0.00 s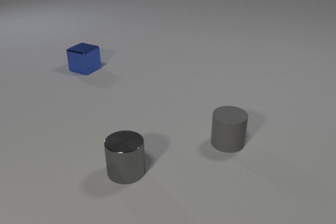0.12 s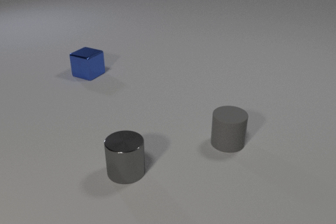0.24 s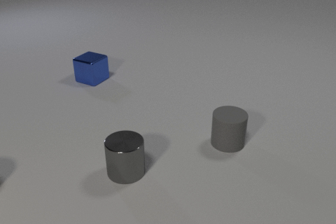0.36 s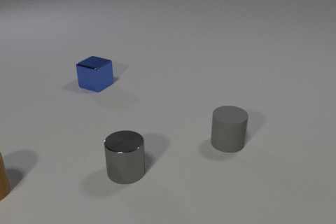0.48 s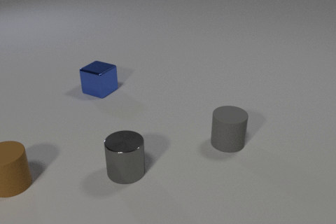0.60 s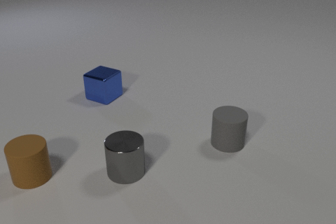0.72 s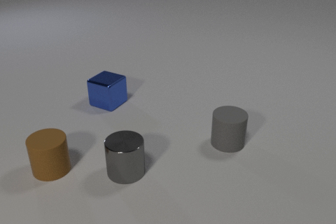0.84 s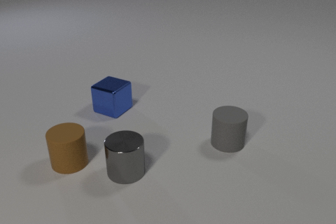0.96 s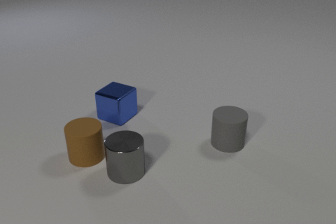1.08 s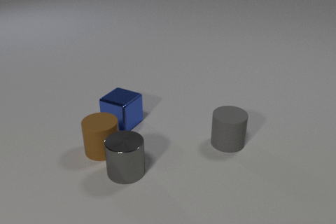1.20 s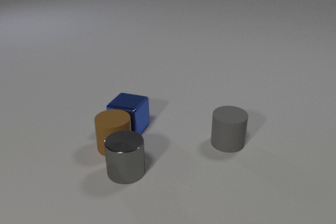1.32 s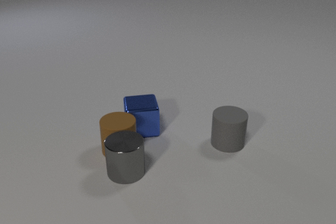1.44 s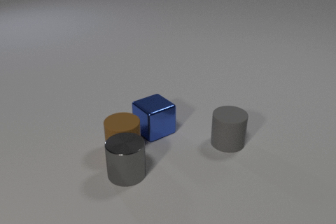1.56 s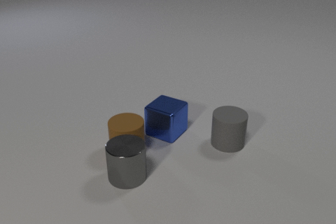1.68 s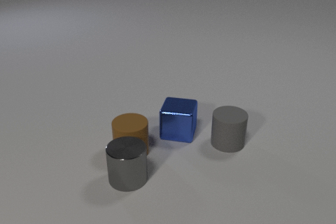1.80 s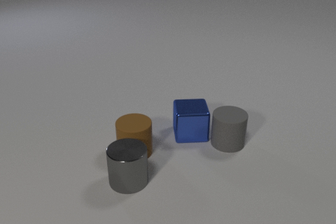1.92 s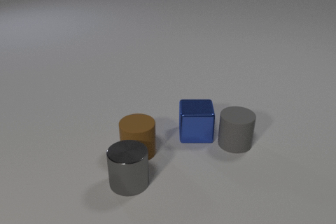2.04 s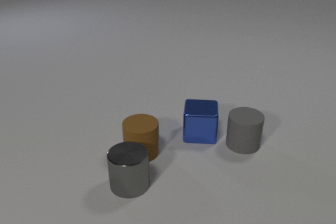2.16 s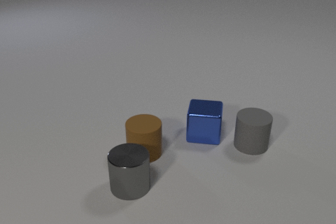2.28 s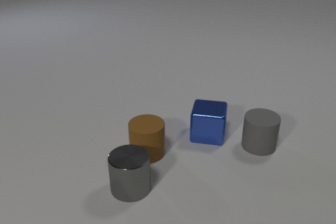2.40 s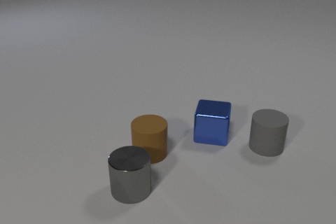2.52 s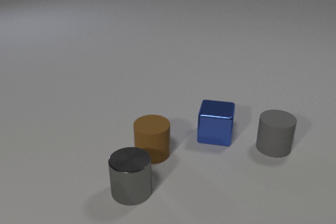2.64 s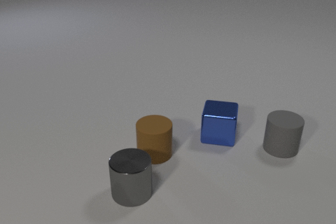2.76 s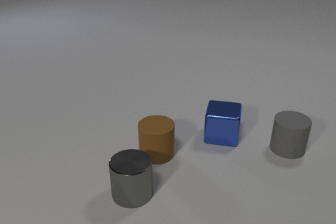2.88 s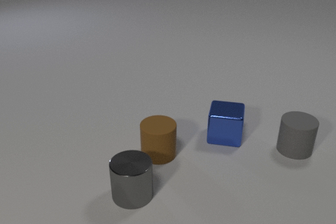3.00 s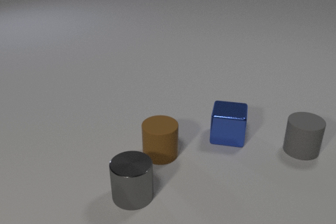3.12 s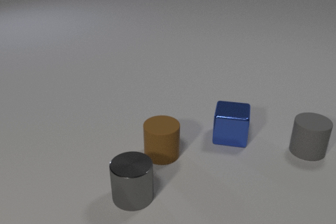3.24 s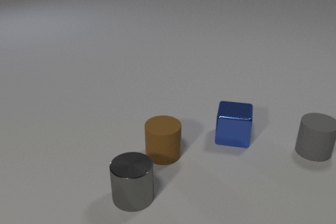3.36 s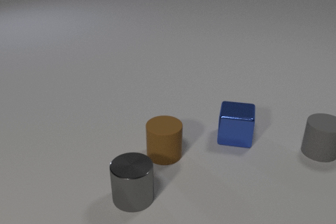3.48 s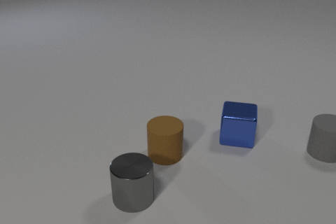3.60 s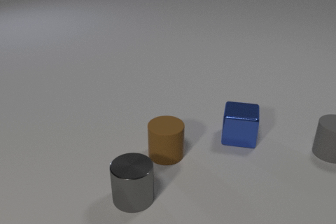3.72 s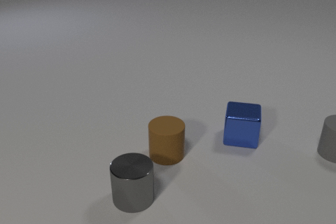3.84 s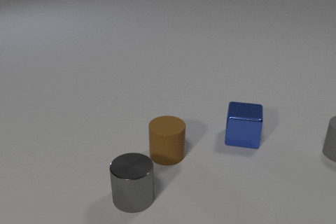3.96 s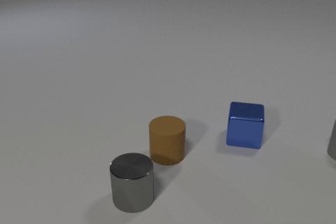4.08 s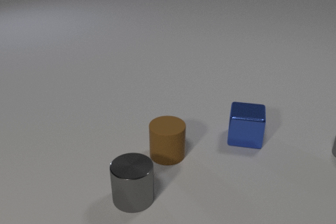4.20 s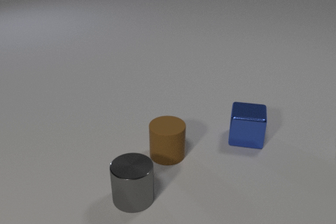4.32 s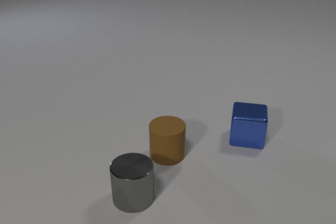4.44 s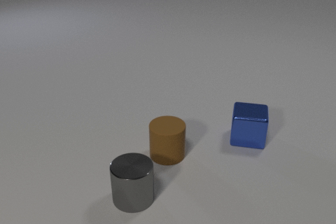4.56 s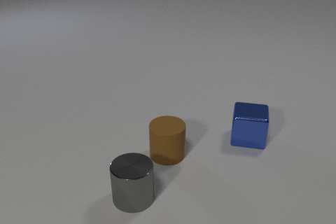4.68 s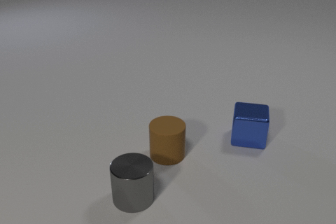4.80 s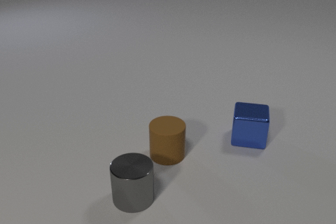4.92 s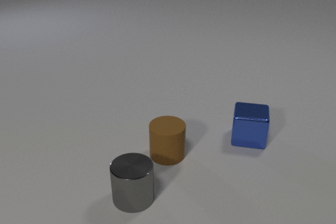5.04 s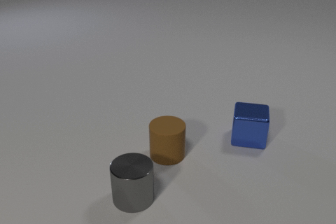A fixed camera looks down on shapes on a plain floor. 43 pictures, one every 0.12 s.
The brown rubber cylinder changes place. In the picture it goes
to the right.
The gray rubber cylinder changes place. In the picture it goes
to the right.
0.00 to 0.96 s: The brown rubber cylinder comes in at the left edge, slides to the right. The blue metal cube slides toward the camera.
0.96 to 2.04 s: The brown rubber cylinder slides to the right. The blue metal cube slides to the right and toward the camera, spins so that its near face slides to the right, counterclockwise seen from above. The gray metal cylinder slides toward the camera. The gray rubber cylinder slides to the right. The brown rubber cylinder and the blue metal cube collide. The brown rubber cylinder and the gray metal cylinder collide. The blue metal cube and the gray rubber cylinder collide.
2.04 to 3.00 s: The brown rubber cylinder slides to the right. The blue metal cube slides to the right. The gray metal cylinder slides toward the camera. The gray rubber cylinder slides to the right.
3.00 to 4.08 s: The blue metal cube slides to the right. The gray rubber cylinder slides to the right.
4.08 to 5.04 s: The gray rubber cylinder leaves at the right edge.
Are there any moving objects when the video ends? no.
What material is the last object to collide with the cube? rubber.
How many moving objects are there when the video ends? 0.
